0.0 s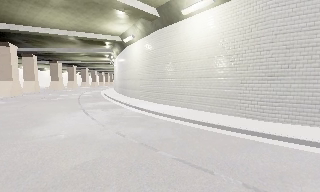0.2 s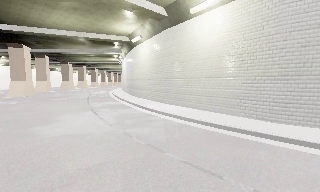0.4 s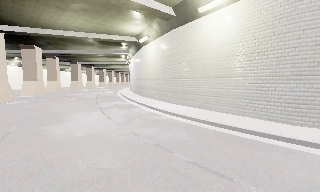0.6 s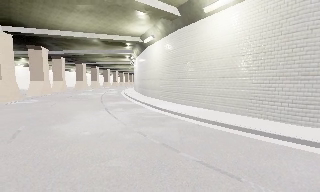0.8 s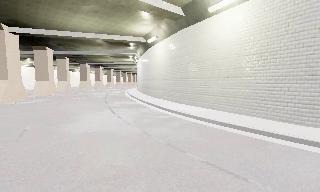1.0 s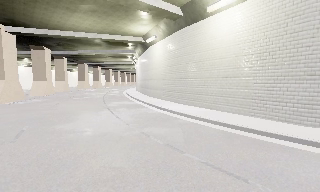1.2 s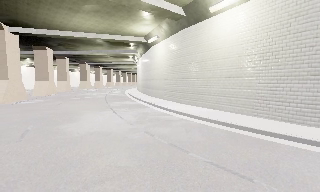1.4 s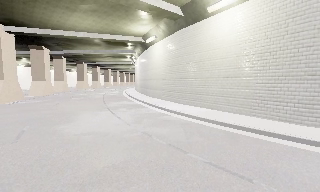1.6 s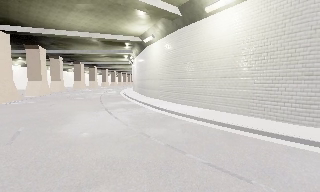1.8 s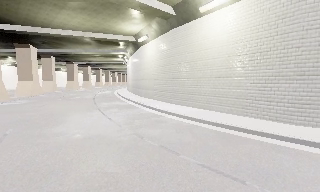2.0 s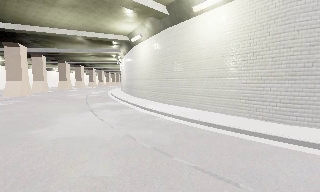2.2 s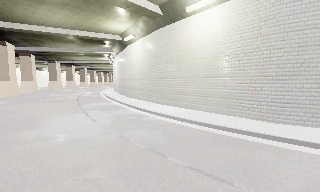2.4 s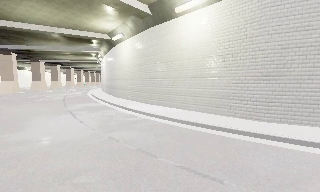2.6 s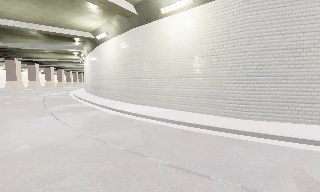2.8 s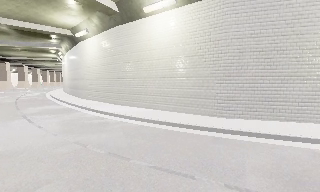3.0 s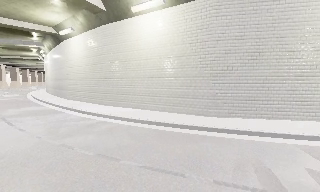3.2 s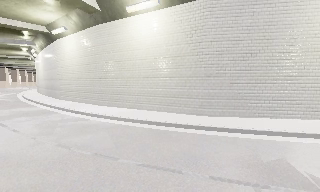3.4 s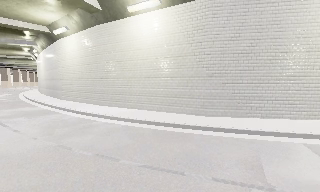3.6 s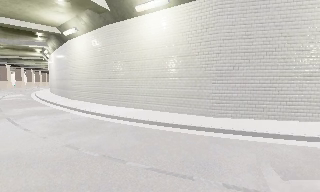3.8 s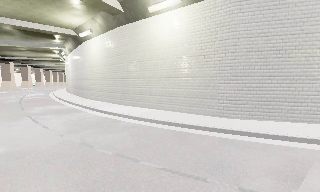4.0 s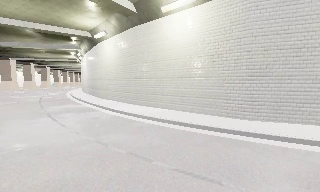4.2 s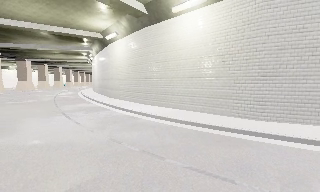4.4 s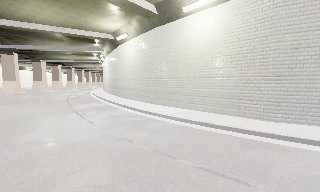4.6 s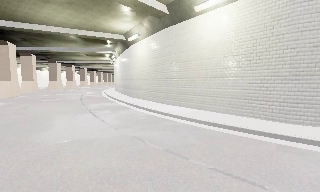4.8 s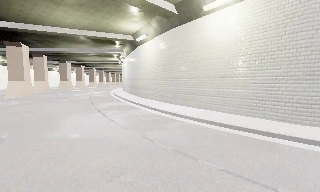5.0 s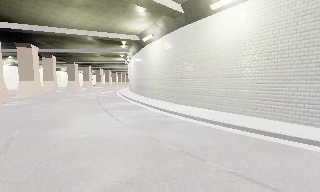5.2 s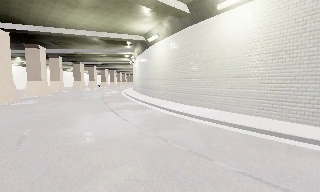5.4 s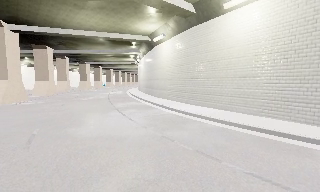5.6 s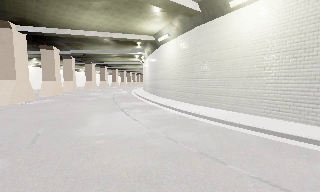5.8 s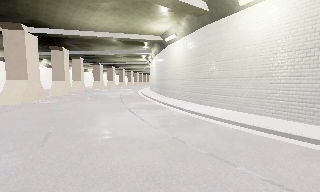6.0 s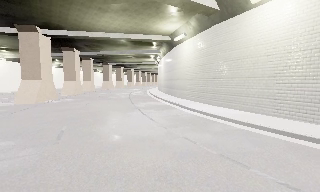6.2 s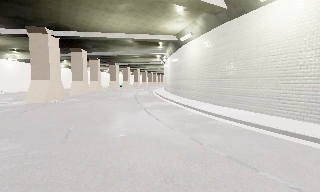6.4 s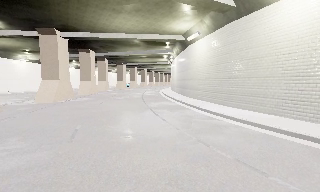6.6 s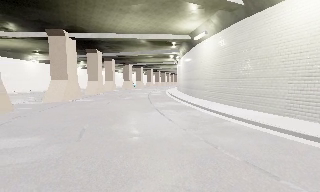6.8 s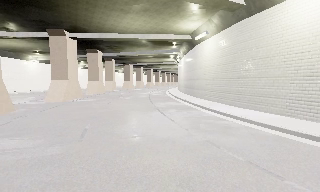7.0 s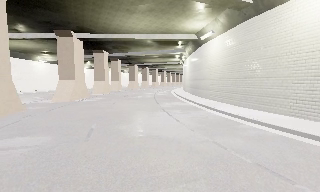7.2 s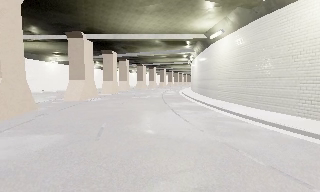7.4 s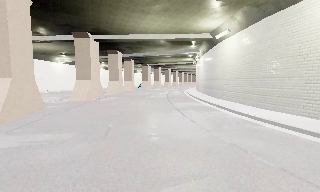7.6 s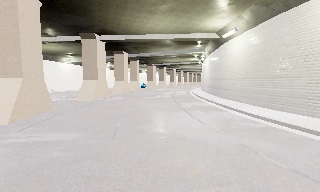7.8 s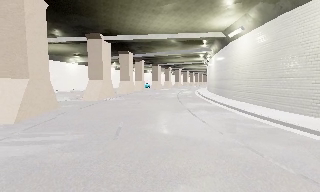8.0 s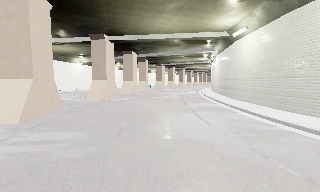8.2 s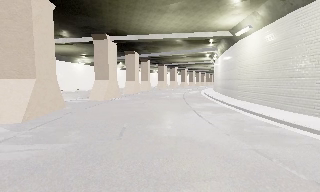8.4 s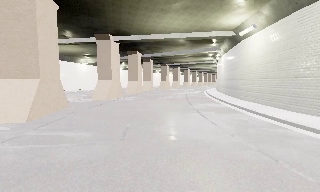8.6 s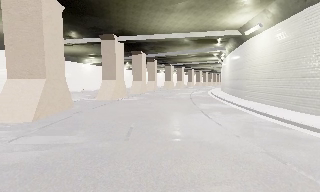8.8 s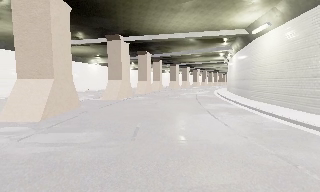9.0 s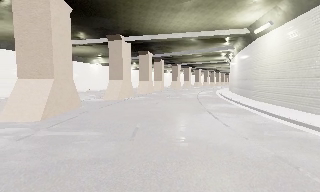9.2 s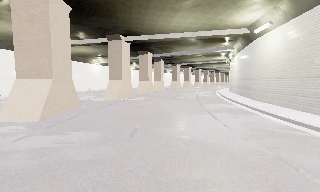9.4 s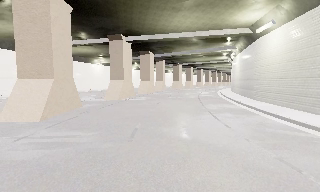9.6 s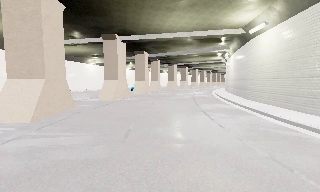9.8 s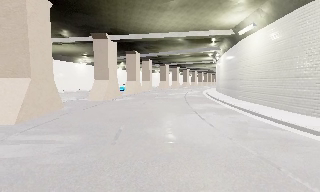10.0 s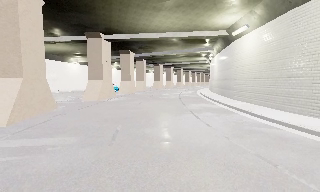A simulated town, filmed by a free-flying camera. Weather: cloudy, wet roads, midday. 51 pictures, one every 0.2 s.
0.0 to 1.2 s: The camera shifts only a little, or ends up much as it began.
1.2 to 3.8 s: The camera swings to its right by about 20 degrees, and the scene slides to the left.
3.8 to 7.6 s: The camera pans to its left, which is counterclockwise from overhead, by about 45 degrees. It travels to its left, about 1 m, so close, fixed things drift to the right.
7.6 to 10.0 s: The camera travels forward, about 0.5 m, so what stands in front looms larger.
The film runs forward here.
